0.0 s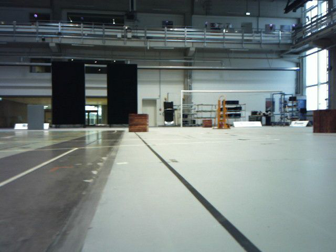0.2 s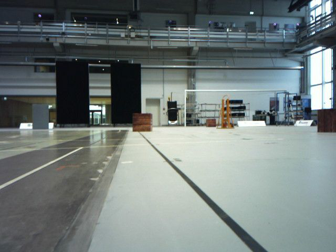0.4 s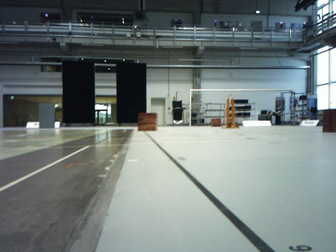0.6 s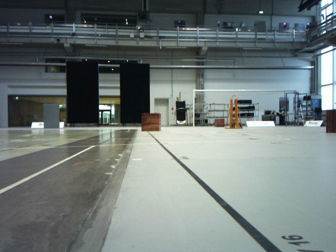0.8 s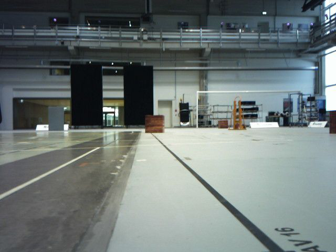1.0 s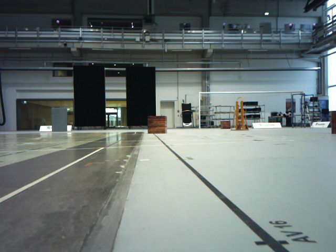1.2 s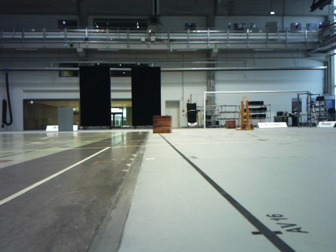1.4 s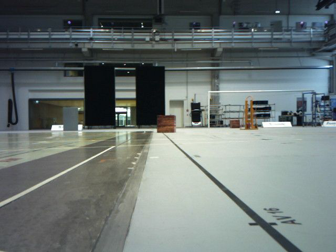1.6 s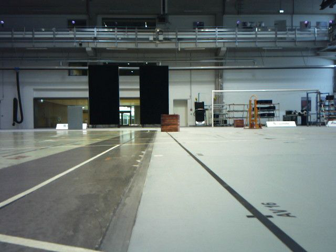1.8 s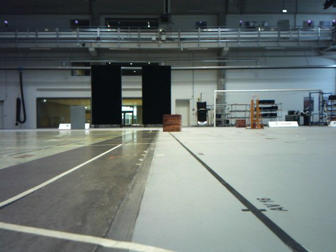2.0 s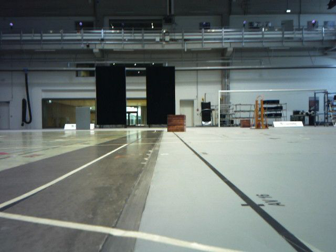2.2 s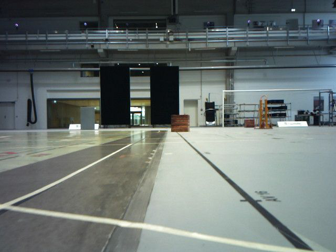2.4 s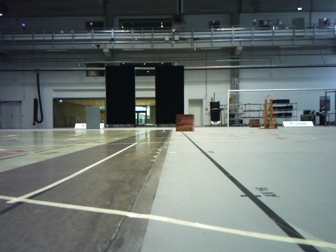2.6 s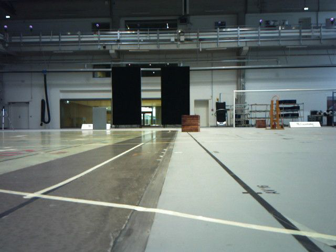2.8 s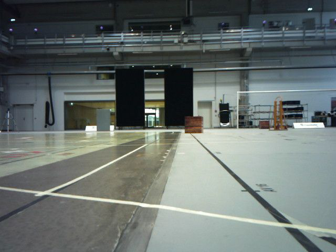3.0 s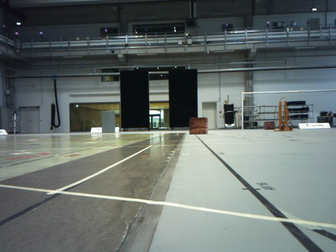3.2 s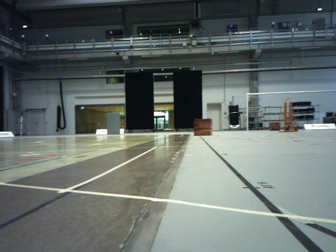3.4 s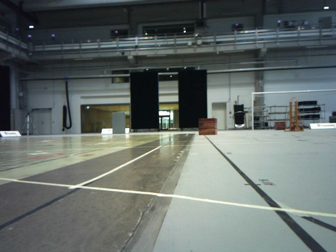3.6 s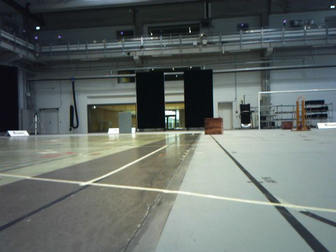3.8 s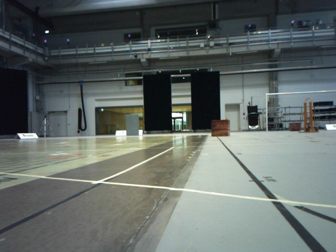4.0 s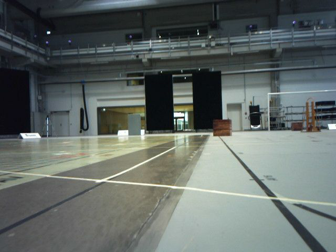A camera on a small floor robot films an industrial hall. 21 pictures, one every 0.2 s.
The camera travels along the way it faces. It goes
backward.
0.0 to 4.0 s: The scene slides to the right, as the camera pans about 20 degrees to its left. It travels backward, about 0.8 m, so what stands in front gets smaller.
The film runs backward here.
